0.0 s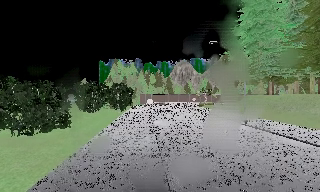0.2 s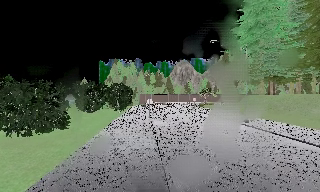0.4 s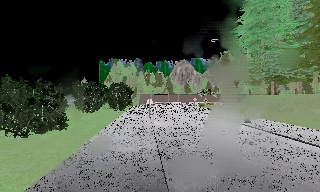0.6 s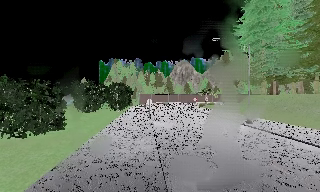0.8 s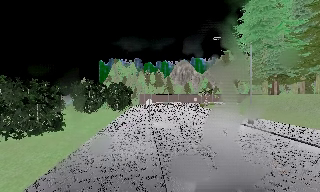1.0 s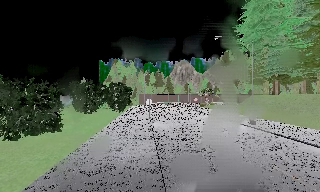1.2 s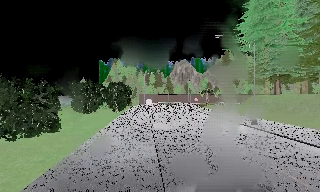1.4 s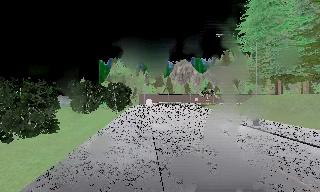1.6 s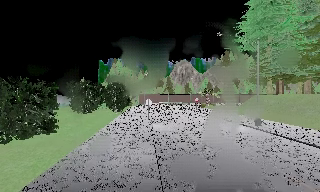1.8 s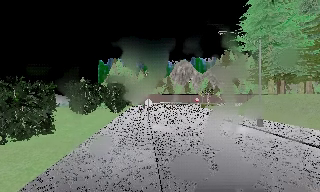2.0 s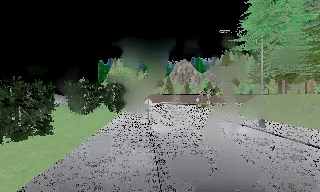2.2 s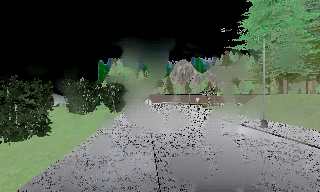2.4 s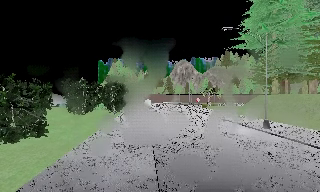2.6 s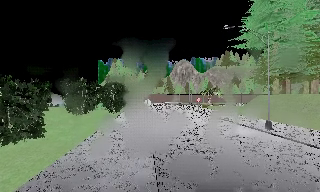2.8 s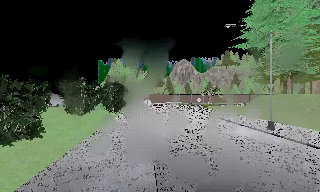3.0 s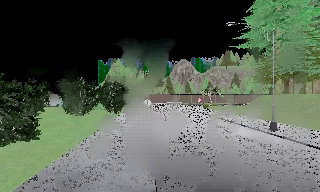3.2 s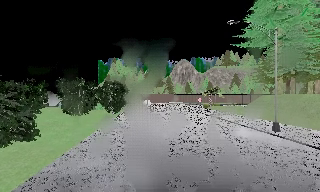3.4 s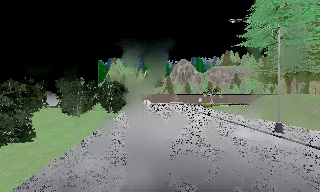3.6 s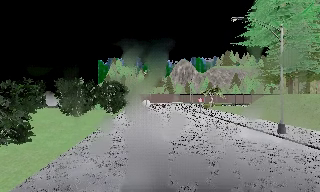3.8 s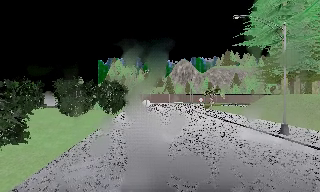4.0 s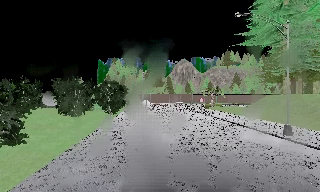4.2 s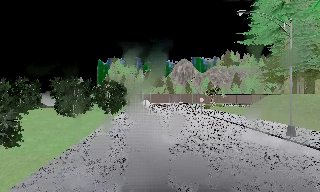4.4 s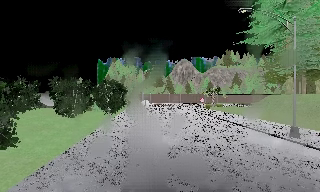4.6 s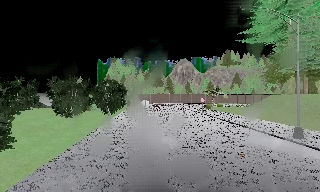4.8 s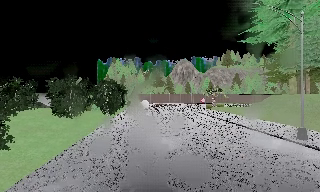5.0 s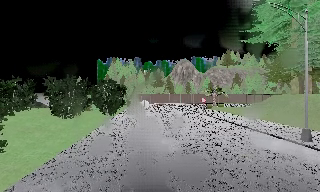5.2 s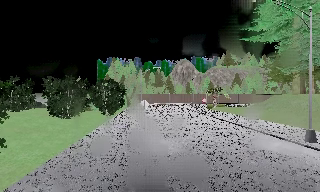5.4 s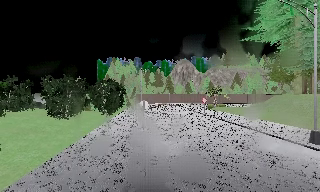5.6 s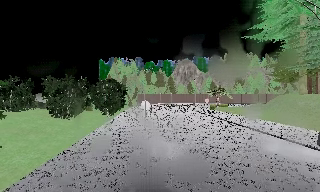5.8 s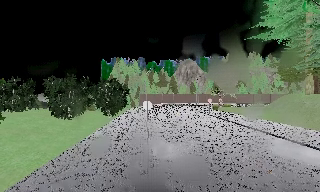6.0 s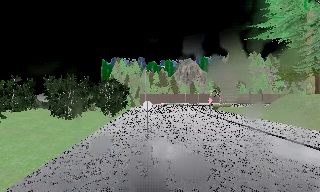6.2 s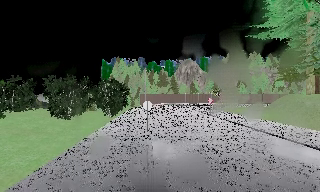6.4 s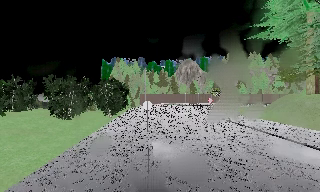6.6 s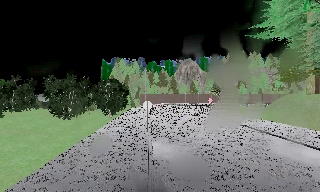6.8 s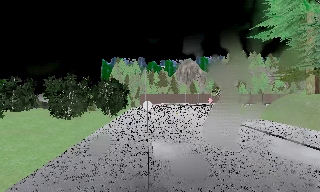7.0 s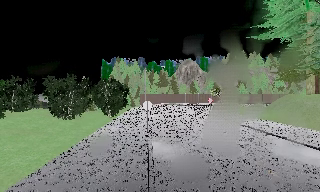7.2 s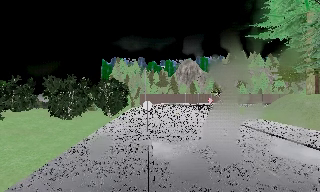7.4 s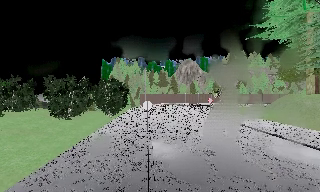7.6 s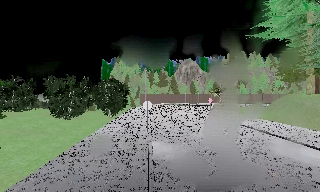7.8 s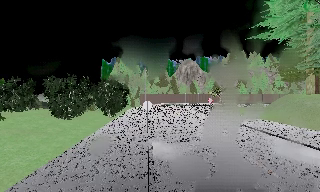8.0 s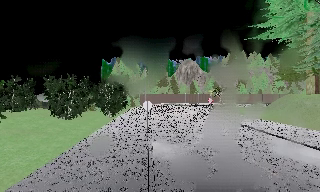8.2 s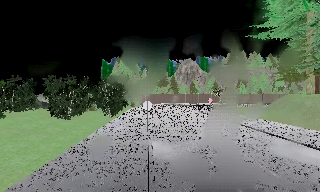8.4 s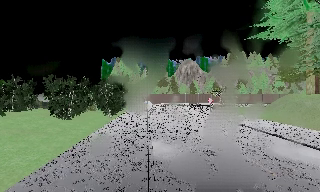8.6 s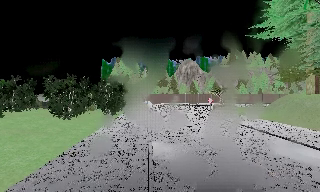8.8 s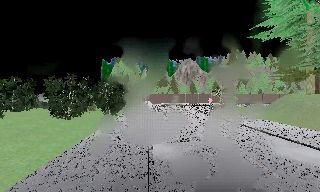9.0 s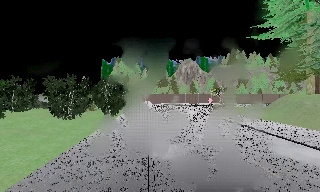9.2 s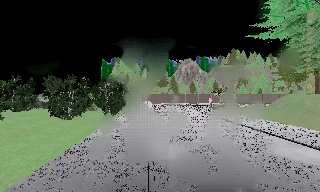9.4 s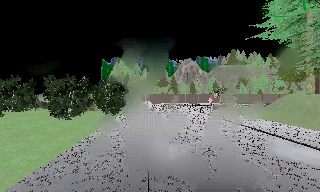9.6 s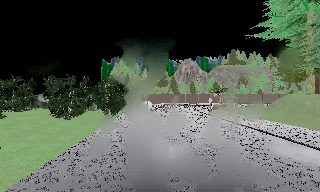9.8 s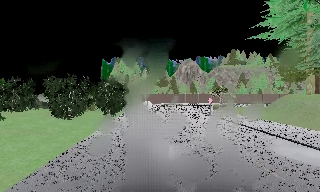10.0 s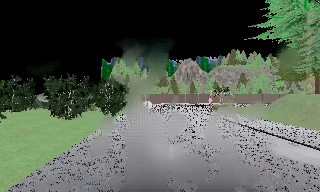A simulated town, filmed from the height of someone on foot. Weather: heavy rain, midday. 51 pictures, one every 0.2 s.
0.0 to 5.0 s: The camera travels forward, about 7 m, so what stands in front looms larger.
5.0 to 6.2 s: The camera travels forward, about 1 m, so what stands in front looms larger. It loses speed.
6.2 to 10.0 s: The camera keeps its place and its aim.
The film runs forward here.
